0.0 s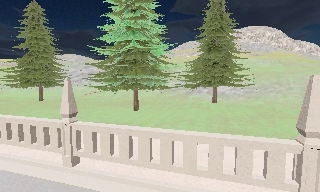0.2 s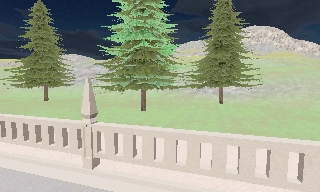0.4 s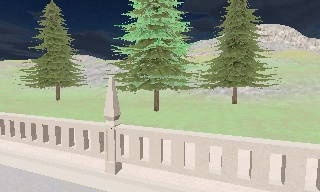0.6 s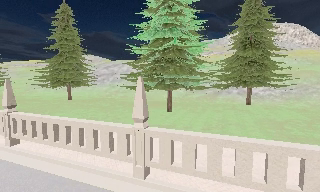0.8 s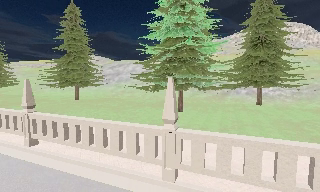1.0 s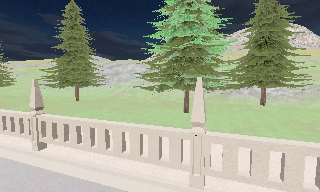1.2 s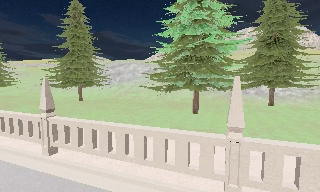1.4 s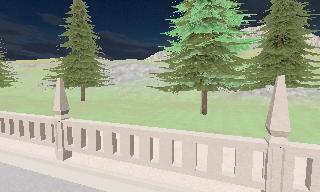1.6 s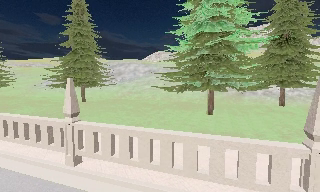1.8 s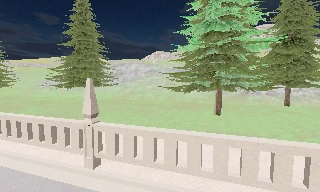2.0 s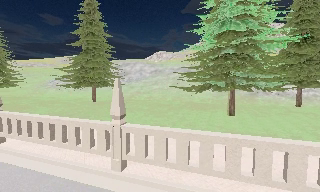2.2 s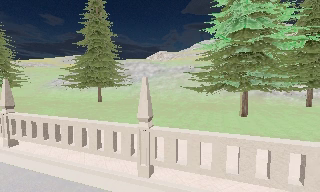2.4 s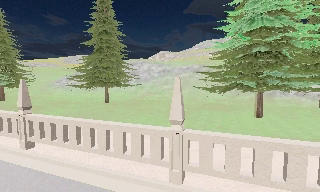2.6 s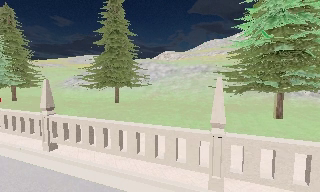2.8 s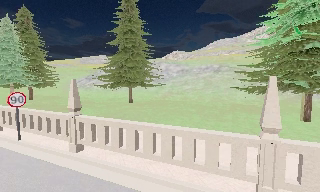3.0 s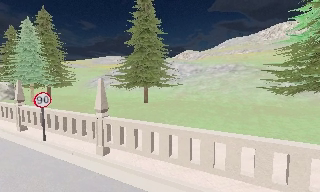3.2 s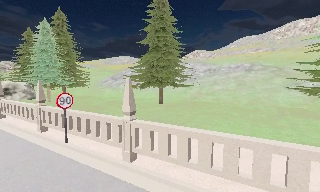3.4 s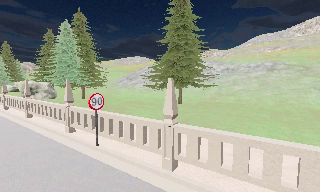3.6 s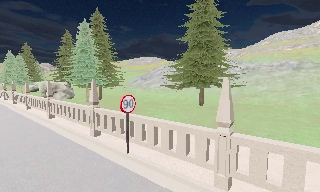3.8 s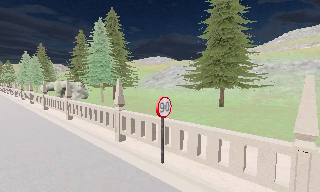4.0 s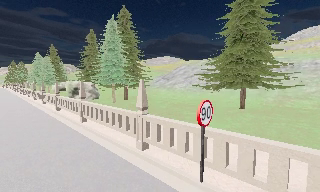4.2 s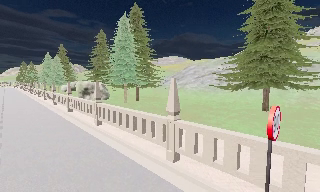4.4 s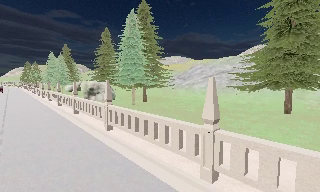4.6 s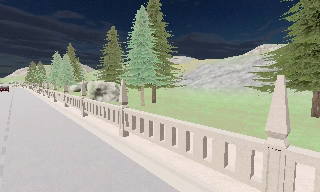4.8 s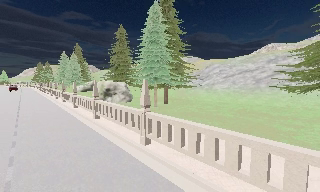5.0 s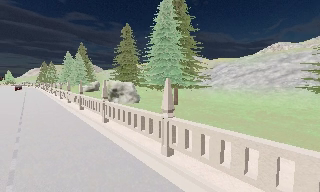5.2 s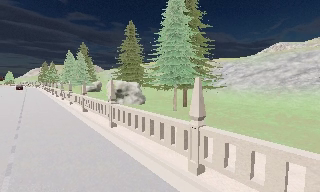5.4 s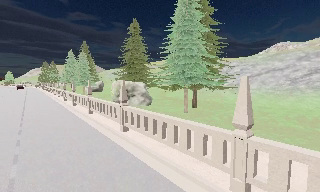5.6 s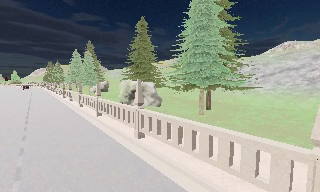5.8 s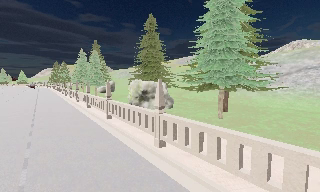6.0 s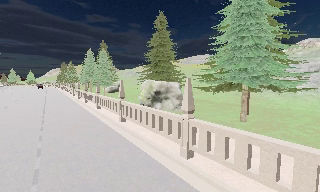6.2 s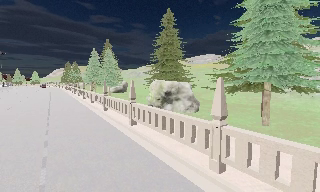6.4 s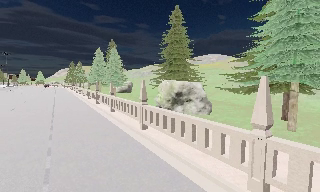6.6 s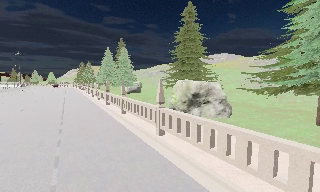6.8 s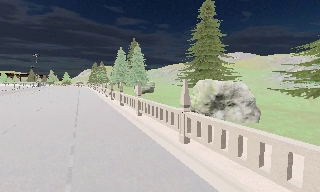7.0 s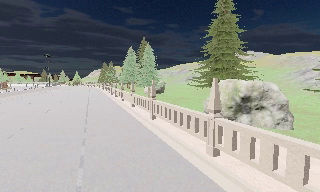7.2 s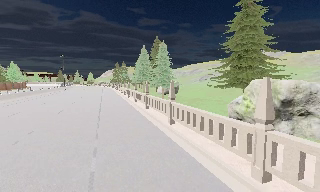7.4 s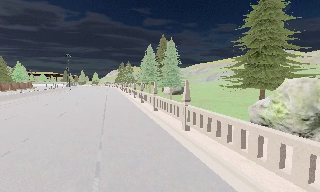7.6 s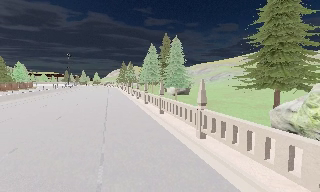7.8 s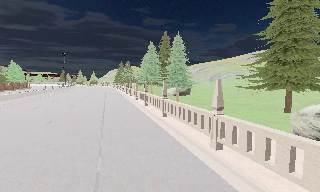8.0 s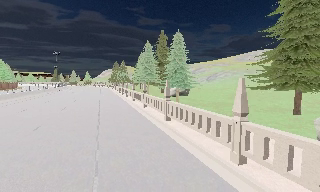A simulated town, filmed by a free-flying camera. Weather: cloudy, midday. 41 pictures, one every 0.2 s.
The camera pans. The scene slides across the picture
to the right.
The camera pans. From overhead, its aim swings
counterclockwise.
0.0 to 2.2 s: The camera travels to its left, about 8 m, so close, fixed things drift to the right.
2.2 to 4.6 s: The camera pans to its left, which is counterclockwise from overhead, by about 30 degrees. It travels to its left and forward, about 13 m, so close, fixed things drift to the right.
4.6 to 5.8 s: The camera travels forward and to its left, about 8 m, so what stands in front looms larger.
5.8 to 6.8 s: The camera pans to its left, which is counterclockwise from overhead, by about 10 degrees. It travels forward and to its left, about 6 m, so what stands in front looms larger.
6.8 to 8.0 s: The camera travels forward, about 8 m, so what stands in front looms larger.
The film runs forward here.
